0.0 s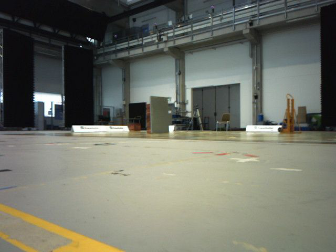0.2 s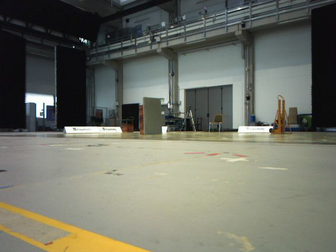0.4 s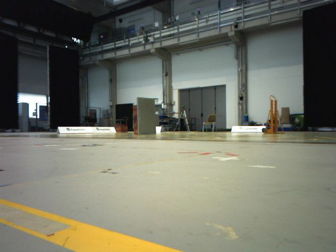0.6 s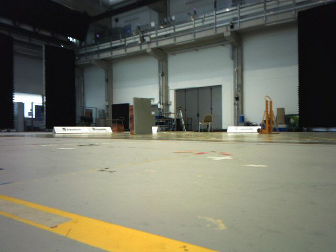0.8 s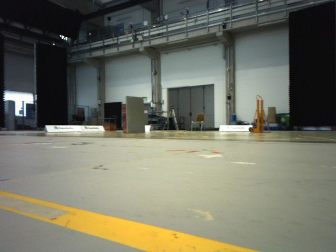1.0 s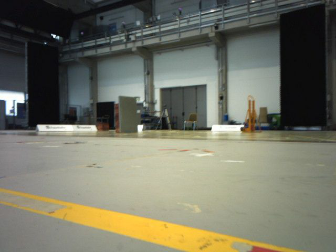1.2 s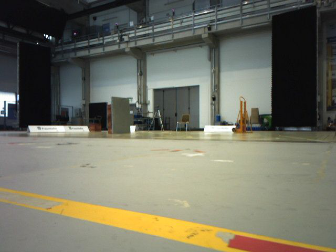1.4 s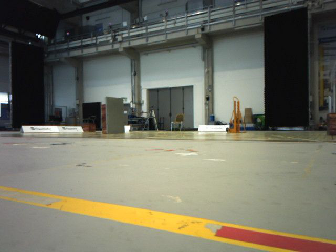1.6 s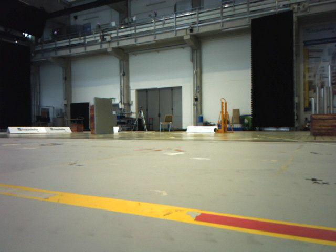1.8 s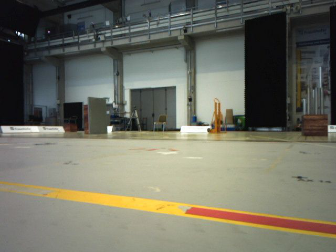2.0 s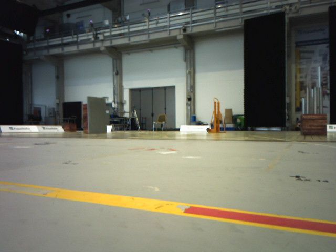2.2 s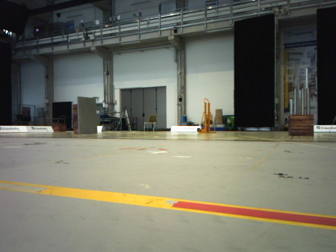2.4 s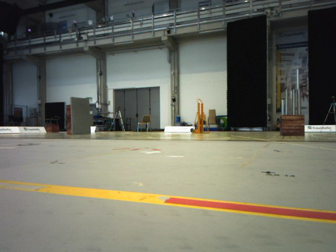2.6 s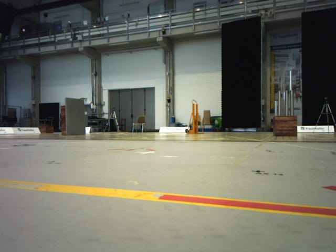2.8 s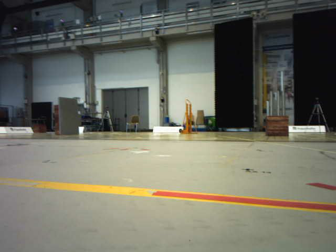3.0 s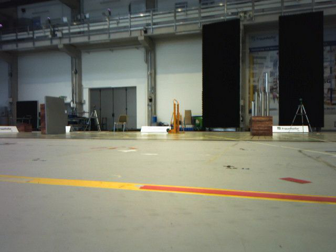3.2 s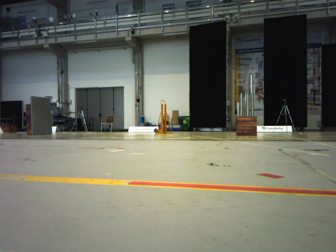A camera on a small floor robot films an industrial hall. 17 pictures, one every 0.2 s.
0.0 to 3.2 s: The camera swings to its right by about 25 degrees, and the scene slides to the left. It travels backward, about 0.7 m, so what stands in front gets smaller.
The film runs backward here.
